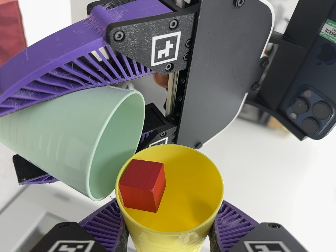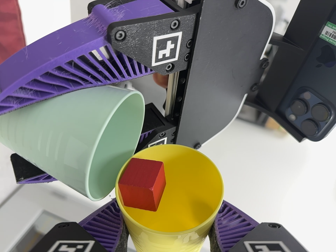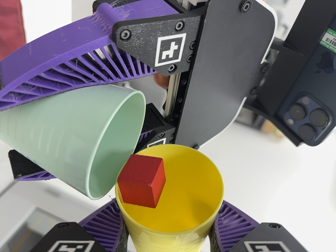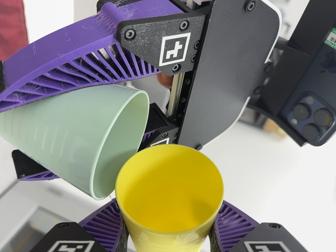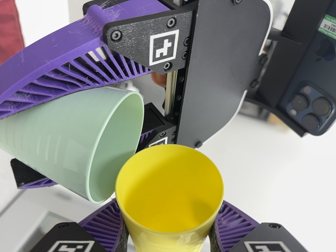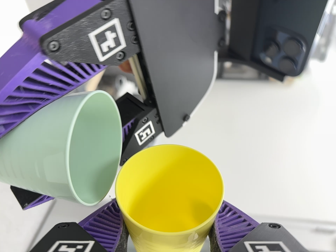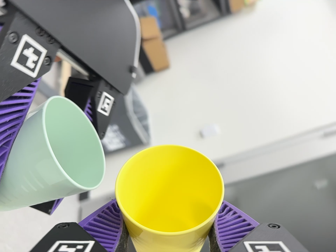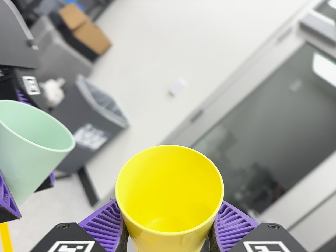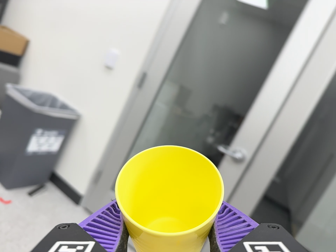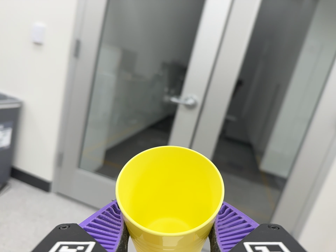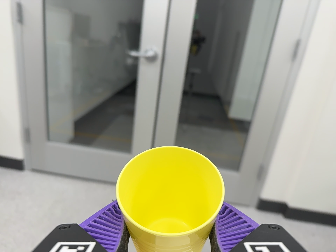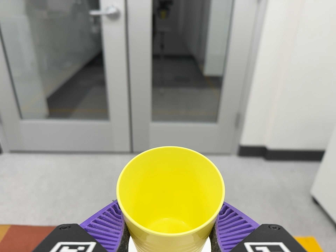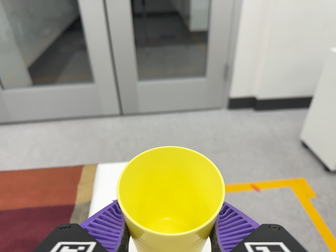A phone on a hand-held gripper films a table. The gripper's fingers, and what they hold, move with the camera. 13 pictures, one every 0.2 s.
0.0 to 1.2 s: The camera travels to its right, about 7 cm, so close, fixed things drift to the left. Its aim tips toward the bottom of its view by about 10 degrees, and the scene shifts upward. It rolls about its line of sight by about 40 degrees, and the scene rotates counterclockwise.
1.2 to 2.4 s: The scene slides to the left, as the camera pans about 35 degrees to its right. It travels toward the bottom of its view and to its right, about 34 cm, so close, fixed things drift upward. Its aim tips toward the bottom of its view by about 45 degrees, and the scene shifts upward. It rolls about its line of sight by about 85 degrees, and the scene rotates counterclockwise.
The film runs forward here.
